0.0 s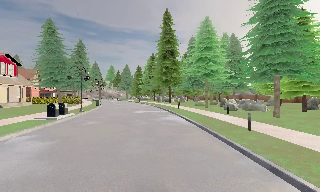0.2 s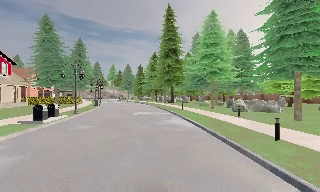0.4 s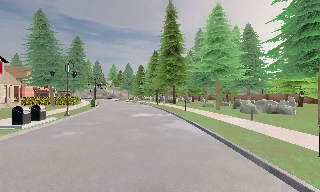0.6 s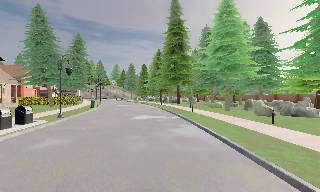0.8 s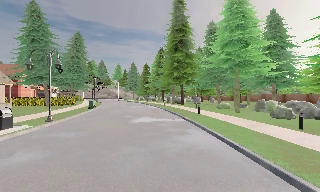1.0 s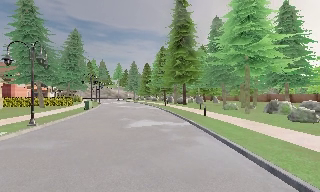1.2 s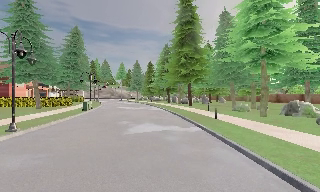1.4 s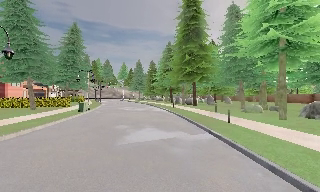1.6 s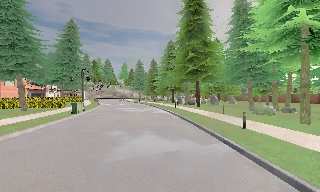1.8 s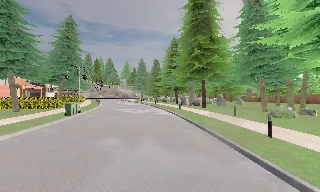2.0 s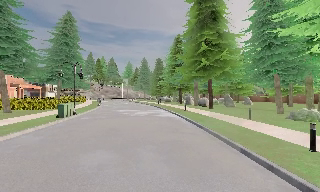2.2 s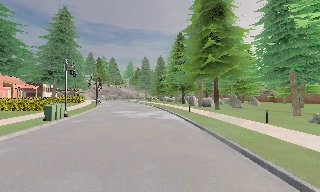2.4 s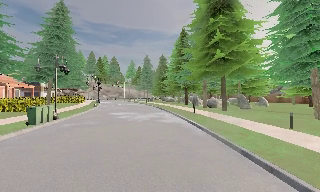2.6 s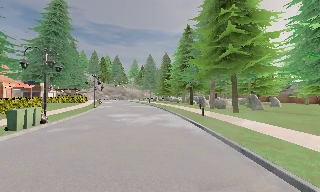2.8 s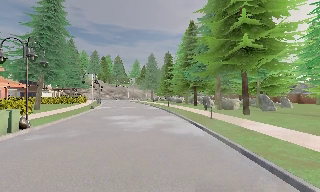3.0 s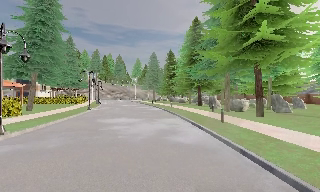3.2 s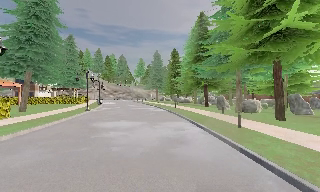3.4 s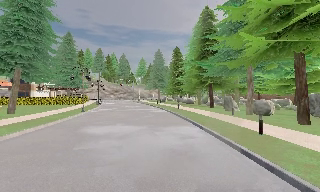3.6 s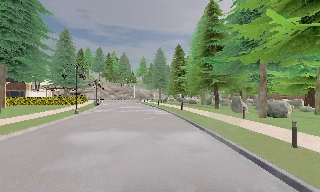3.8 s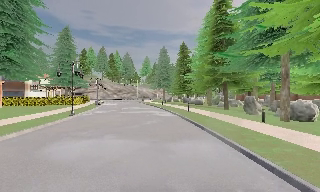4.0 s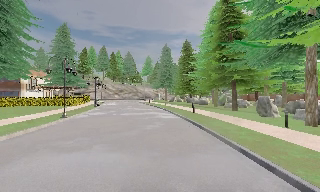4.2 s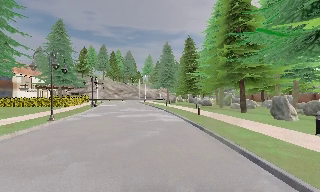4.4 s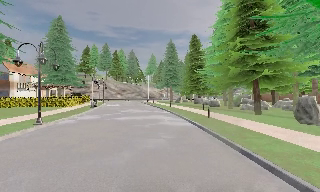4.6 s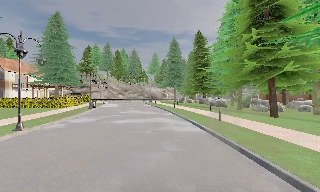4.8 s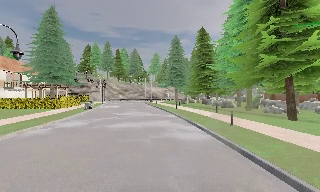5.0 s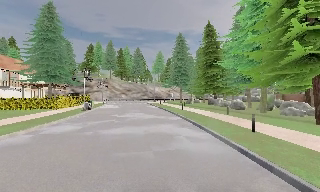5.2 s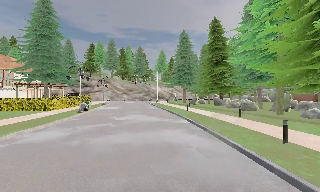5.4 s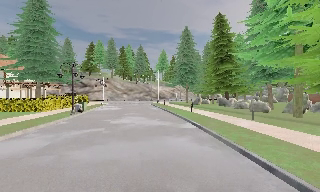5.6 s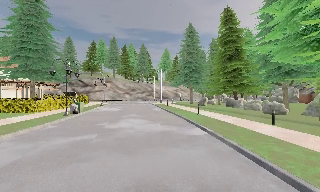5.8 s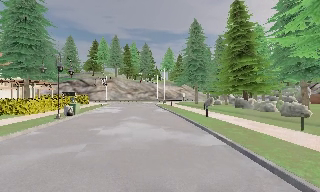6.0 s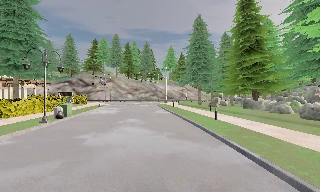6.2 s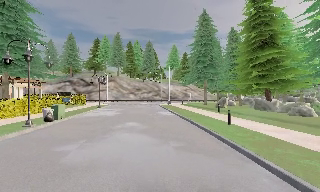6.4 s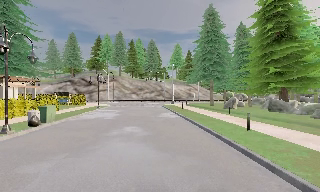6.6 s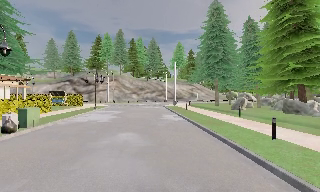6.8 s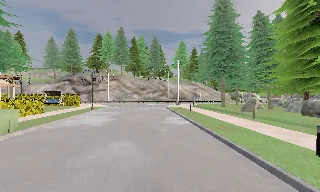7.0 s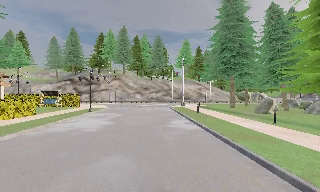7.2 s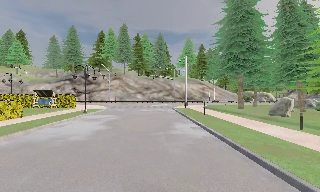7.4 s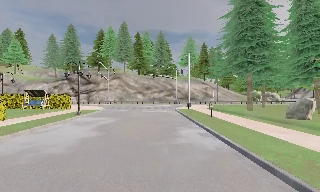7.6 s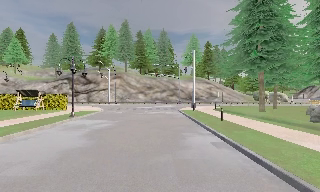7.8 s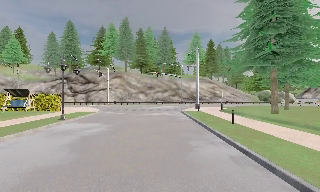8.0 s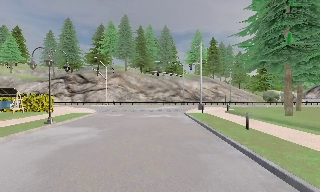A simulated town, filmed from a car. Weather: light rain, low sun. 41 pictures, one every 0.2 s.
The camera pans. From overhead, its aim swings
counterclockwise.
The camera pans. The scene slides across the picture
to the right.
0.0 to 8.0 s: The camera pans to its left, which is counterclockwise from overhead, by about 30 degrees. It travels forward, about 65 m.
The film runs forward here.
